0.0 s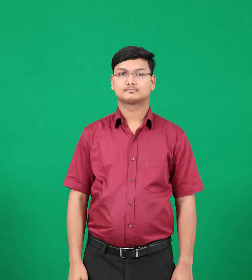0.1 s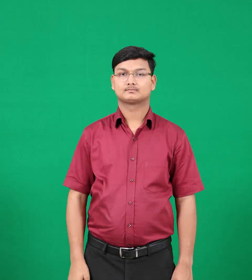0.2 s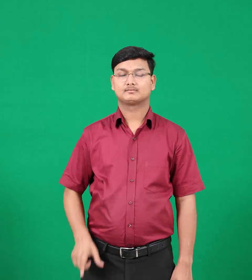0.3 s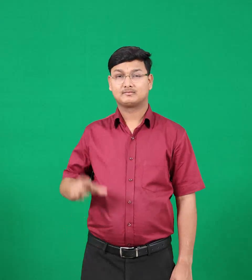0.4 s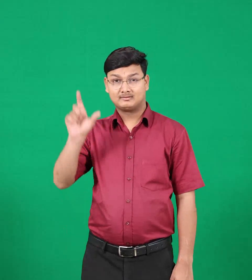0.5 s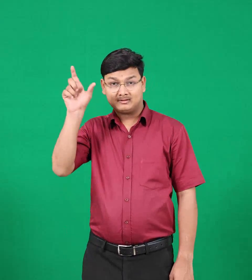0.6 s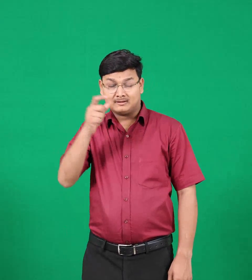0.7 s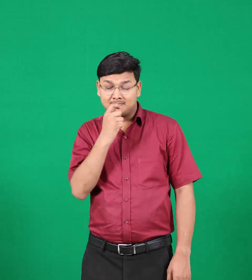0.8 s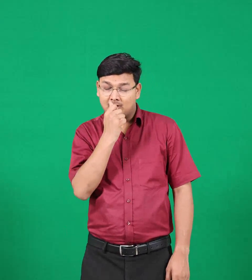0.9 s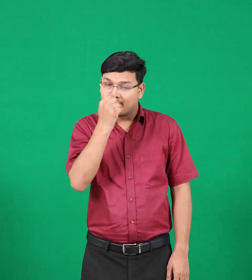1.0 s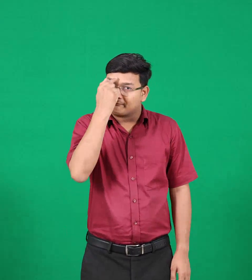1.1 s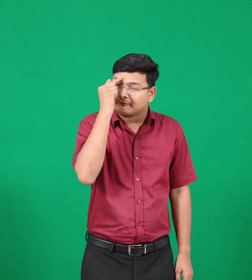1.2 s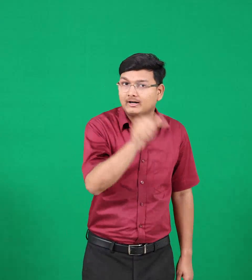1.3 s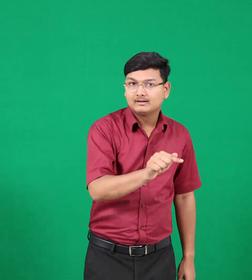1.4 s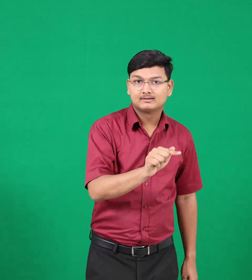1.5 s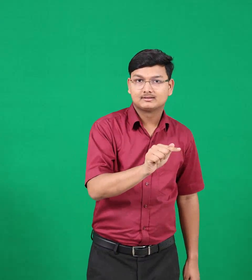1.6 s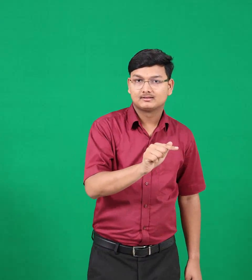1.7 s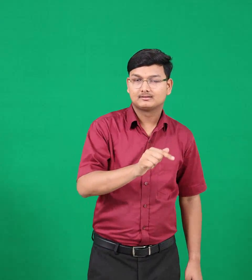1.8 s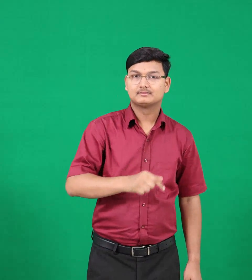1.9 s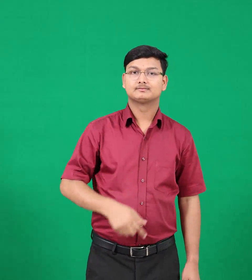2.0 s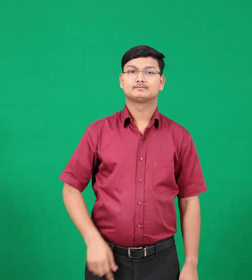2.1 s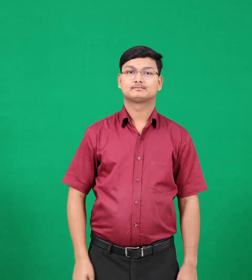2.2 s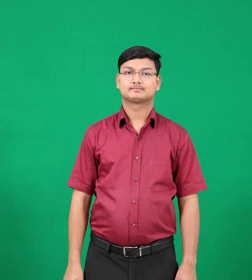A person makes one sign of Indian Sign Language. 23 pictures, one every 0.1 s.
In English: favour
